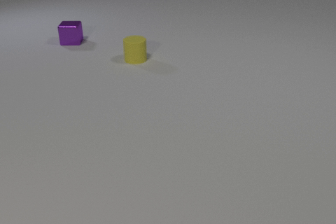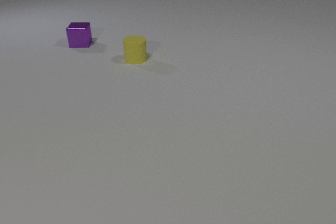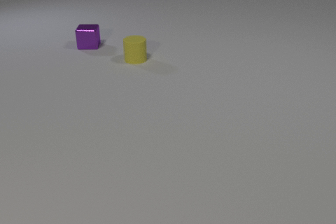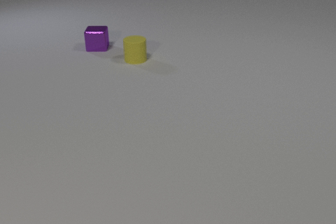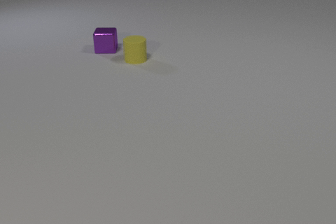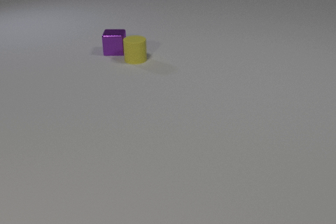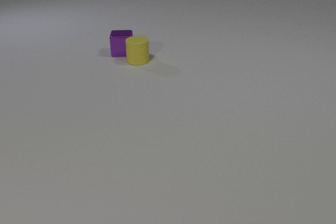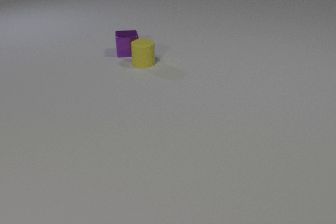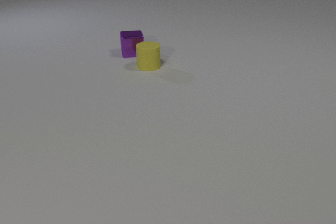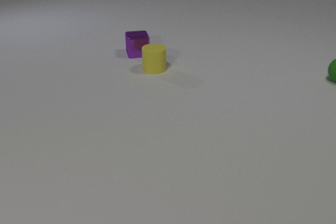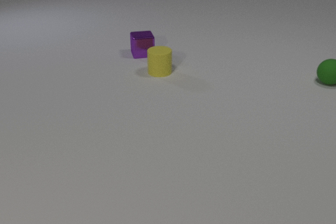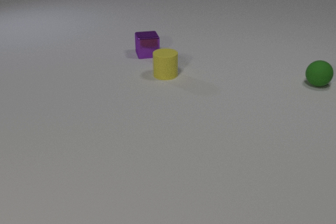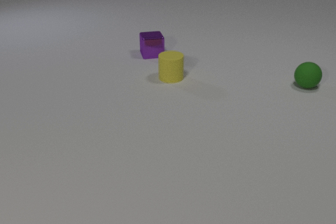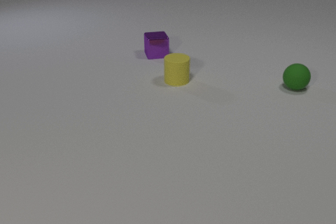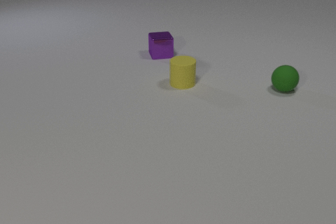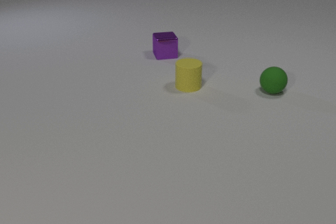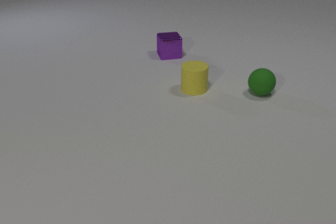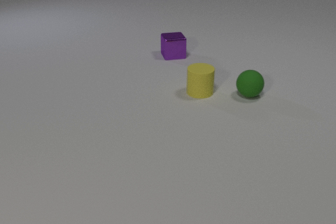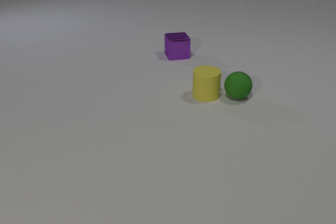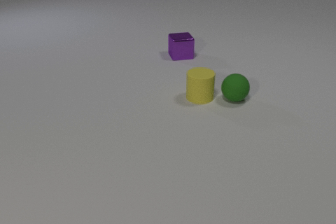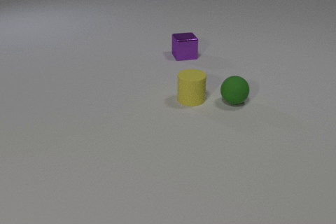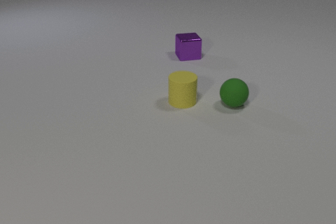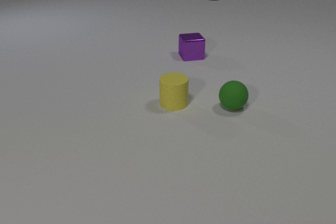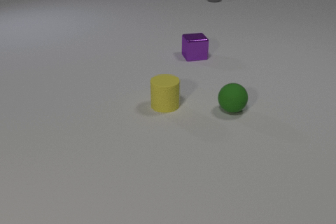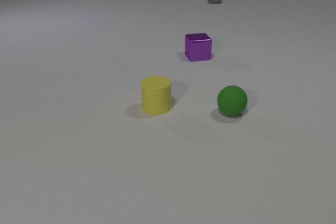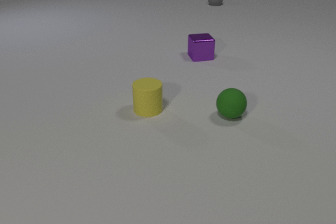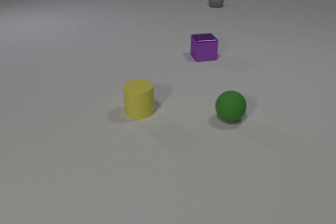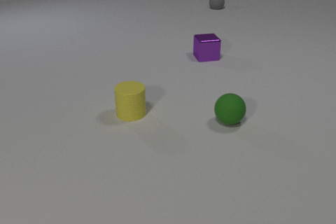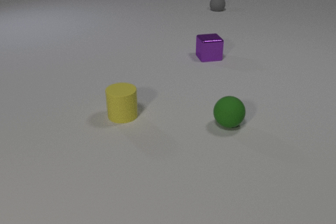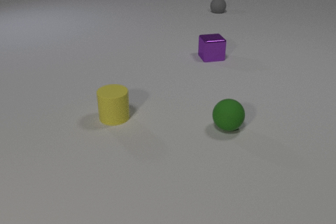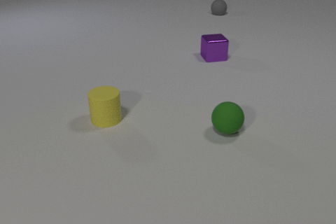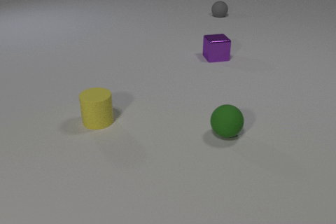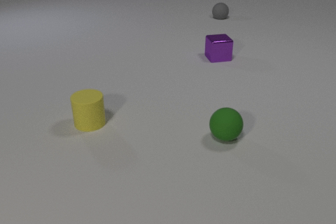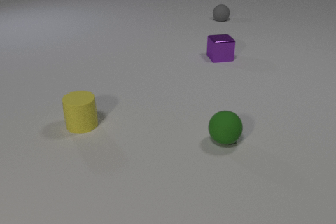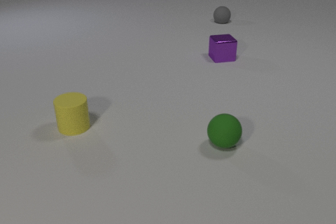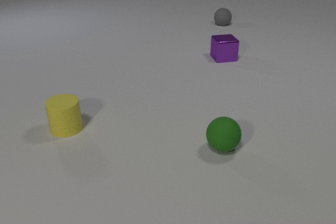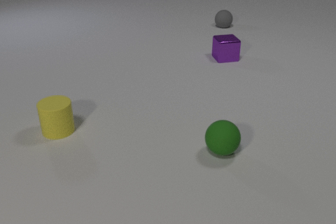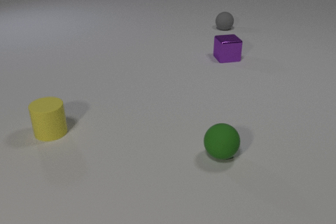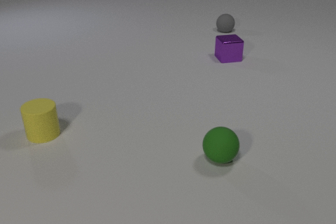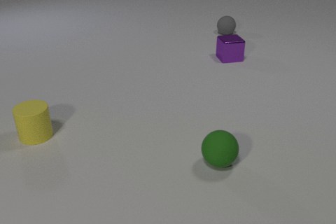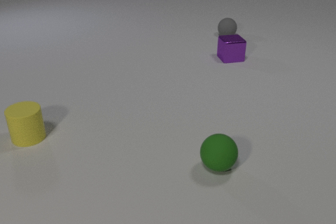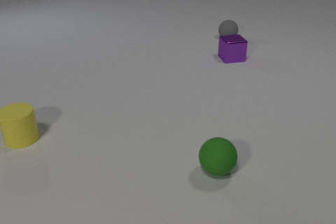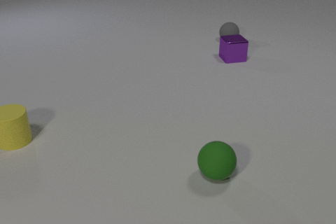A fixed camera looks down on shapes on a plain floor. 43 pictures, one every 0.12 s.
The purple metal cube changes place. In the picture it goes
to the right.
The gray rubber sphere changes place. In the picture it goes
toward the camera.
0.00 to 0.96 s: The purple metal cube slides to the right and toward the camera. The yellow rubber cylinder slides toward the camera and to the right. The purple metal cube and the yellow rubber cylinder collide.
0.96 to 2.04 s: The purple metal cube slides to the right. The yellow rubber cylinder slides toward the camera and to the right. The green rubber sphere comes in at the right edge, rolls to the left and toward the camera.
2.04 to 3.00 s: The purple metal cube slides to the right. The yellow rubber cylinder slides to the left and toward the camera. The green rubber sphere rolls toward the camera. The gray rubber sphere comes in at the top edge, rolls toward the camera. The yellow rubber cylinder and the green rubber sphere collide.
3.00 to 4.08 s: The purple metal cube slides to the right. The yellow rubber cylinder slides to the left. The green rubber sphere rolls toward the camera. The gray rubber sphere rolls toward the camera.
4.08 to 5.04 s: The purple metal cube slides to the right. The yellow rubber cylinder slides to the left. The green rubber sphere rolls toward the camera. The gray rubber sphere rolls toward the camera.
What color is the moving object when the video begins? purple.
Are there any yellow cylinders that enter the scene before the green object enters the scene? no.
How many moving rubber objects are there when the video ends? 3.
